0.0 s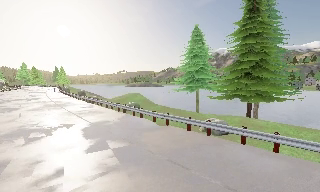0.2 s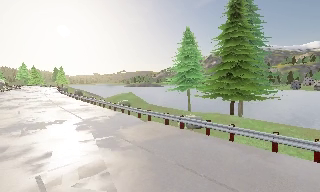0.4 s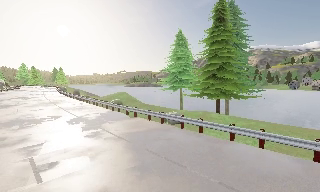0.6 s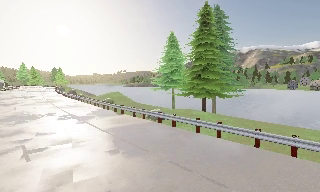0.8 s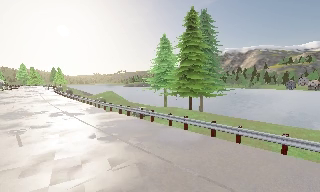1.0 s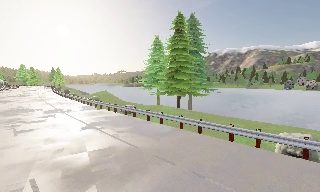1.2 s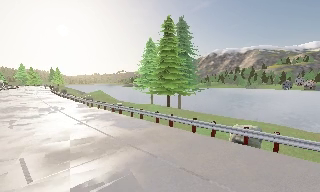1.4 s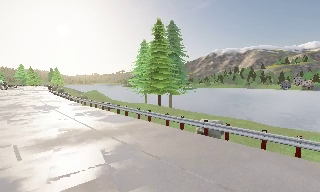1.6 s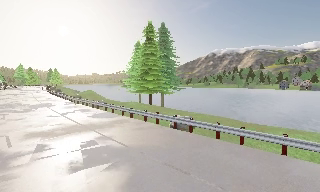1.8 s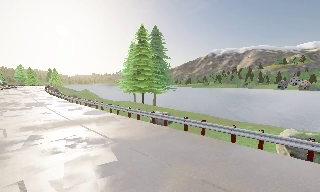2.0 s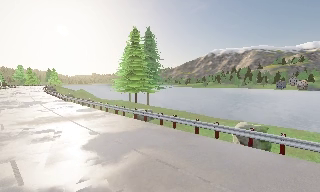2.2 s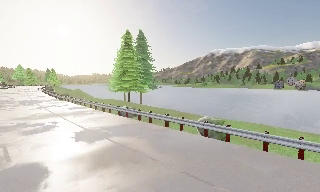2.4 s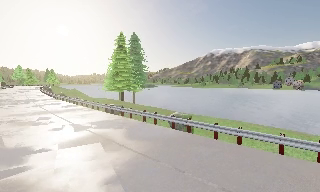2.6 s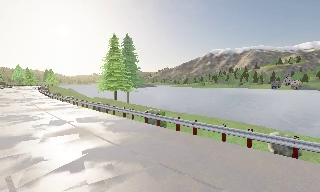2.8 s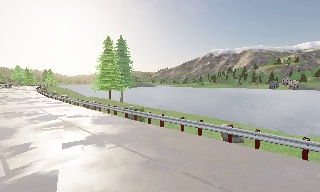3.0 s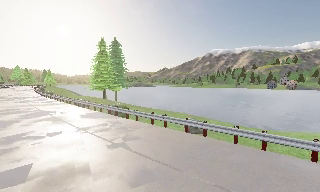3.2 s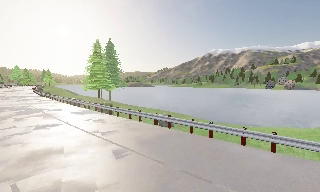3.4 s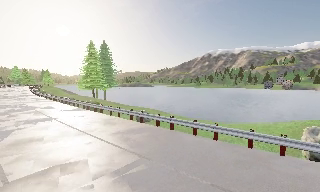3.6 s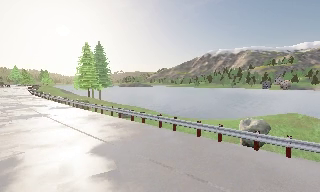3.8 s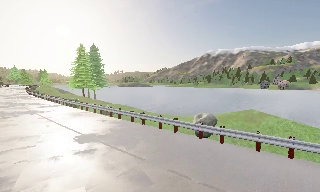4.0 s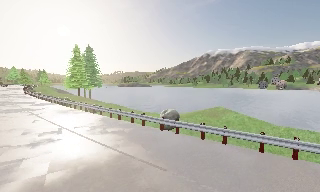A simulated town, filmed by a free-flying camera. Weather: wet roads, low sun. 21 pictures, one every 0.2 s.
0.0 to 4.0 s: The camera travels to its right and backward, about 40 m, so close, fixed things drift to the left.
The film runs backward here.
